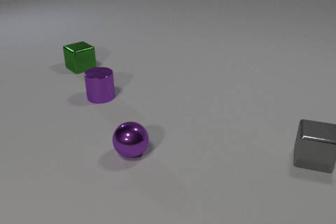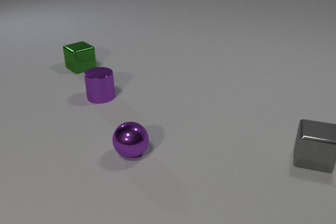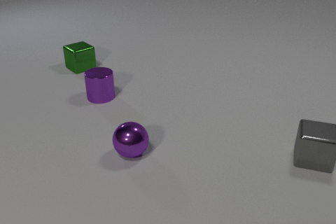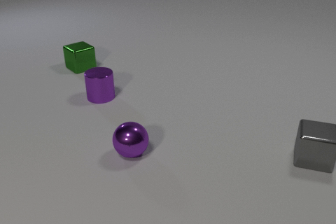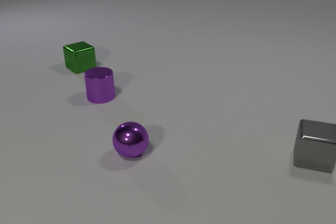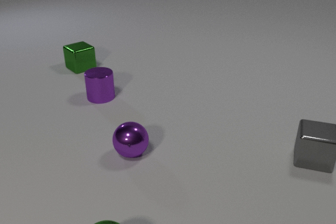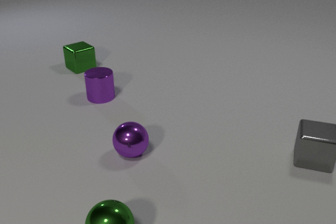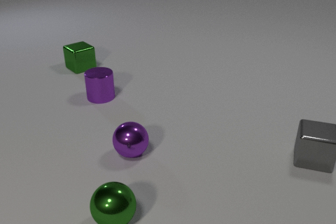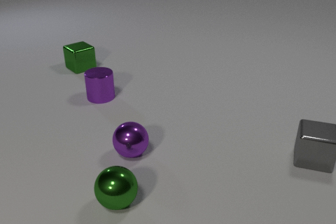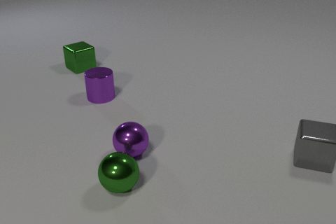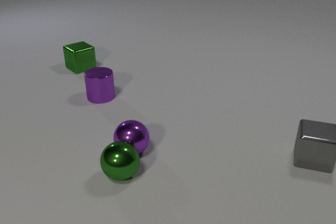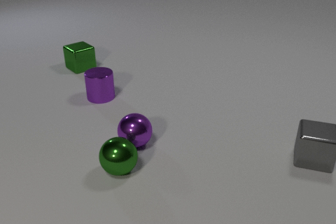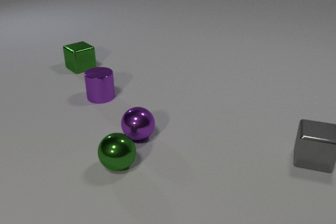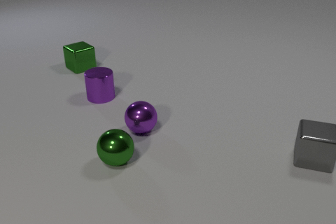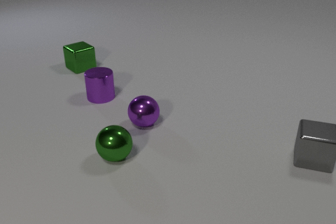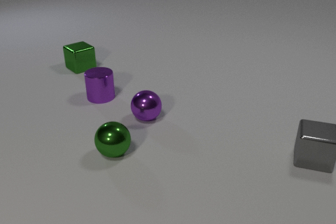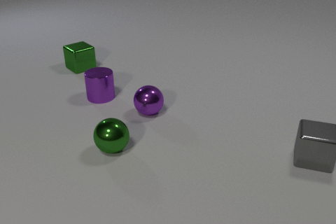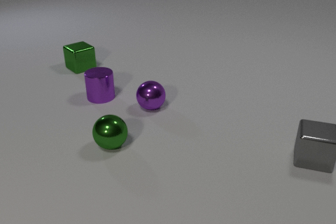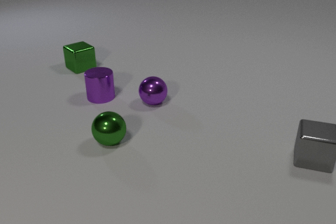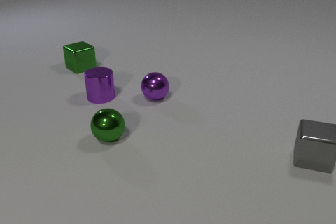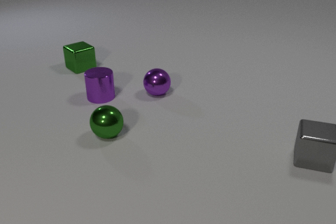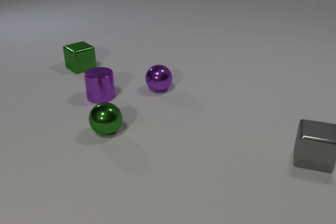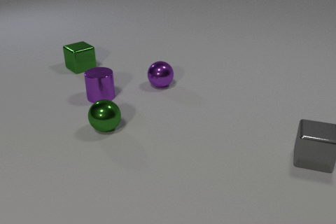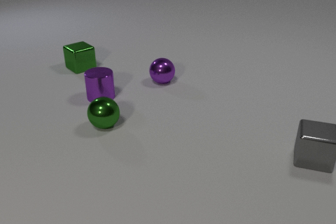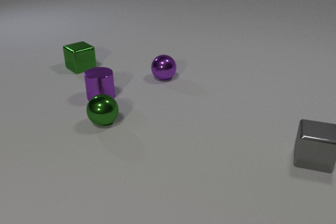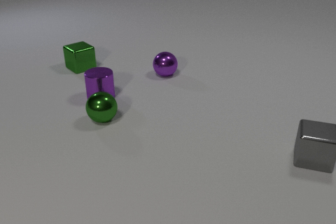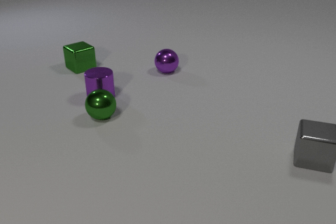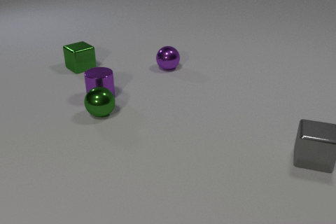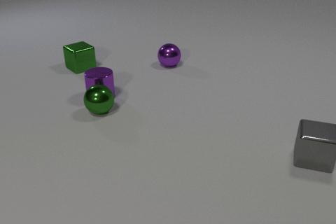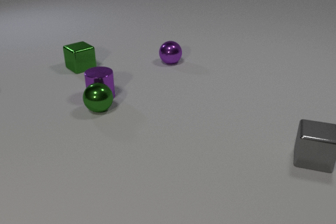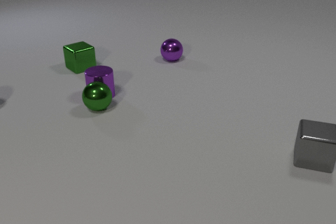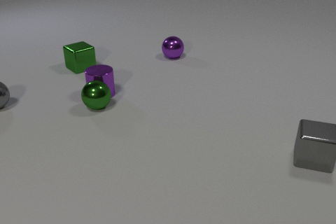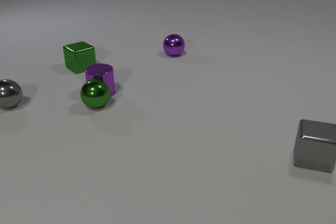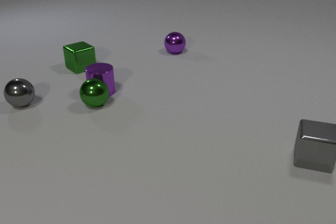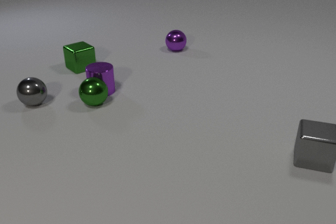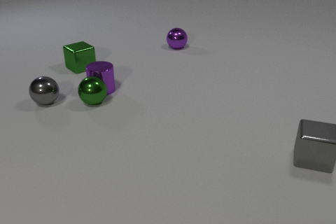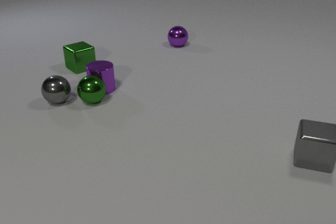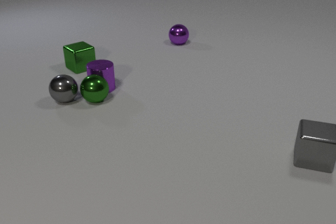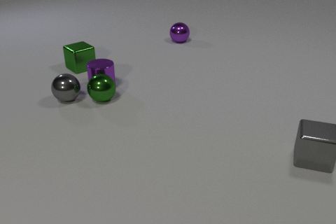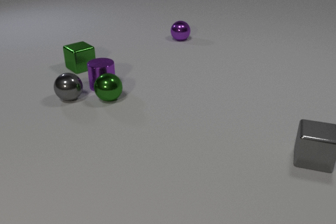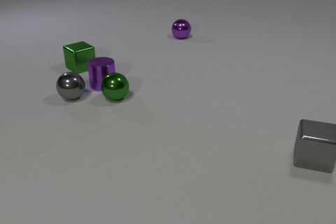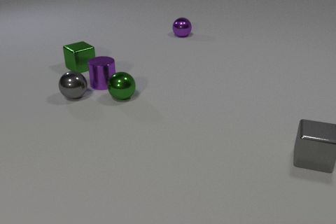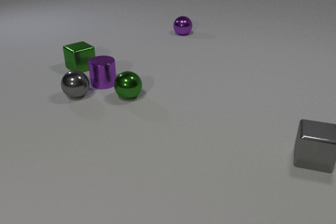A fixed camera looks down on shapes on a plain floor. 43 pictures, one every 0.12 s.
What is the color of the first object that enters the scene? green.
What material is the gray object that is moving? metal.
What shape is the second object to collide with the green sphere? cylinder.
0.00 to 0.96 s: The green metal sphere comes in at the bottom edge, rolls away from the camera.
0.96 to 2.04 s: The green metal sphere rolls away from the camera. The purple metal sphere rolls away from the camera. The green metal sphere and the purple metal sphere collide.
2.04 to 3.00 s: The green metal sphere rolls away from the camera. The purple metal sphere rolls away from the camera.
3.00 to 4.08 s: The green metal sphere rolls away from the camera. The purple metal sphere rolls away from the camera. The purple metal cylinder slides away from the camera. The gray metal sphere comes in at the left edge, rolls to the right. The green metal sphere and the purple metal cylinder collide.
4.08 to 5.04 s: The green metal sphere rolls to the right. The purple metal sphere rolls away from the camera. The purple metal cylinder slides away from the camera. The gray metal sphere rolls to the right. The green metal sphere and the gray metal sphere collide.
